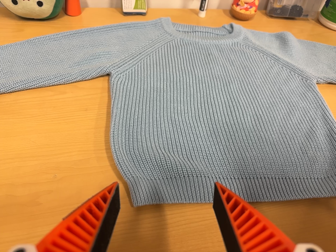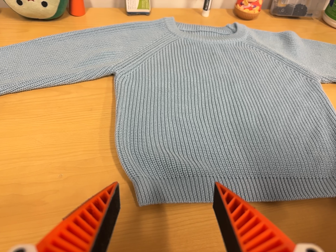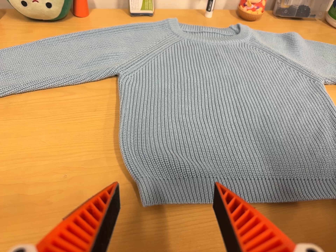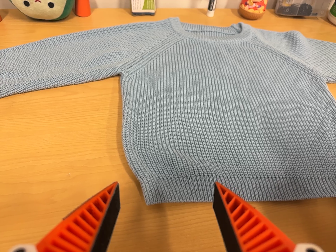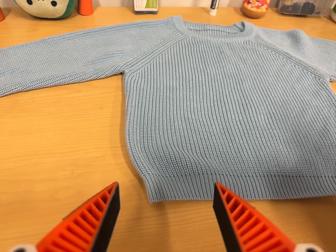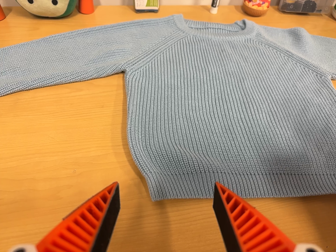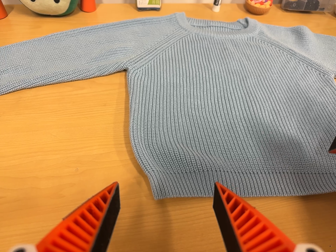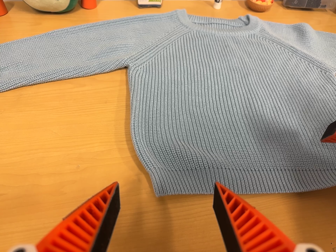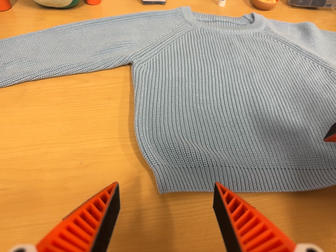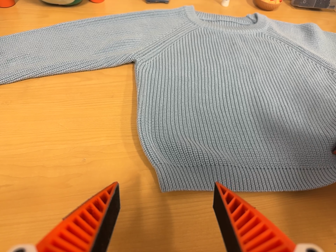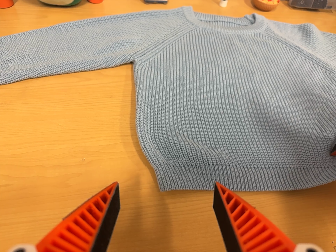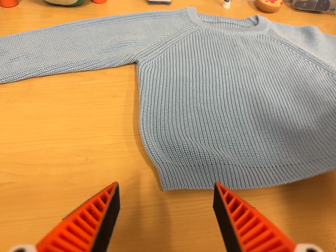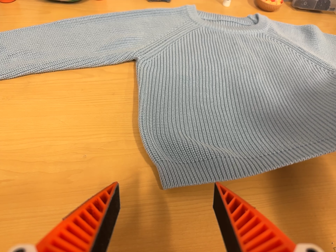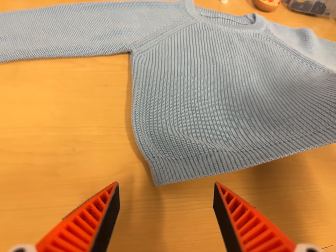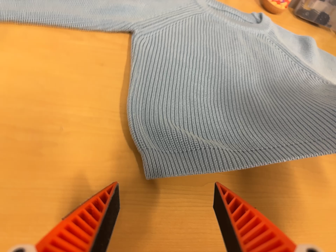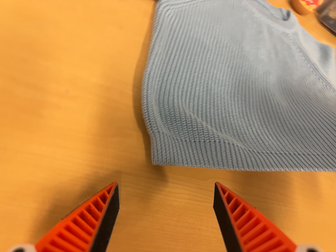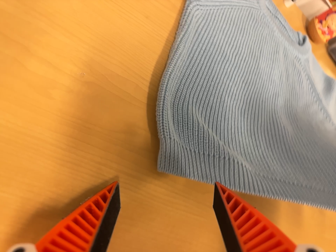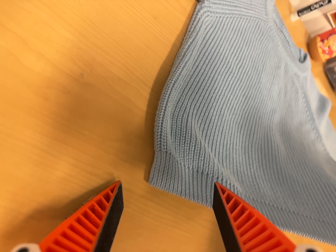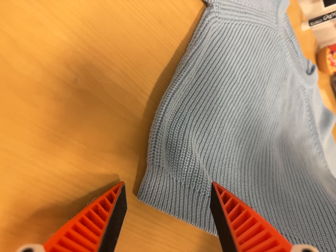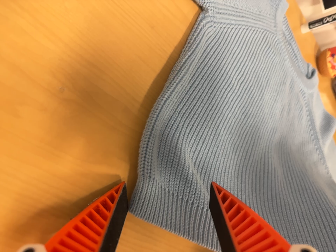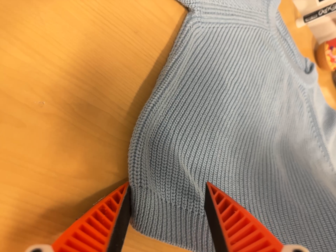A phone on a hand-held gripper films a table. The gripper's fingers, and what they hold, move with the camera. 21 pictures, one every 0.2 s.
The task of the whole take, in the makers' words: fold up.
0.0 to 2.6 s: The camera shifts only a little, or ends up much as it began.
2.6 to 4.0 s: The camera pans to its right by about 15 degrees. It travels forward, to its left and toward the top of its view, about 14 cm, so what stands in front looms larger. Its aim tips toward the bottom of its view by about 10 degrees. It rolls about its line of sight by about 40 degrees, and the scene rotates clockwise.
The film runs forward here.
